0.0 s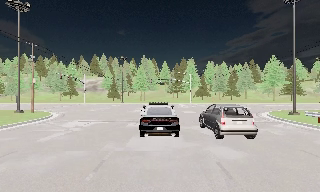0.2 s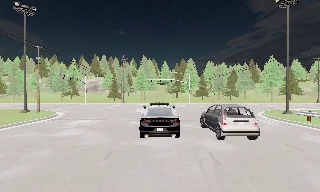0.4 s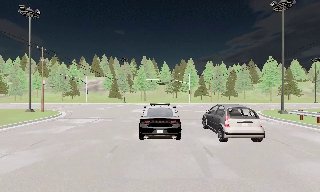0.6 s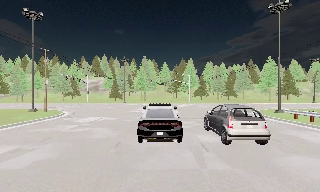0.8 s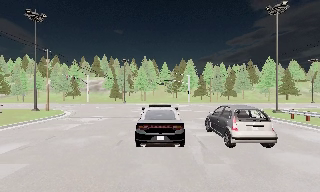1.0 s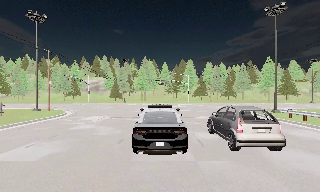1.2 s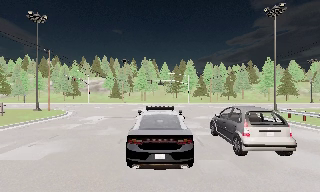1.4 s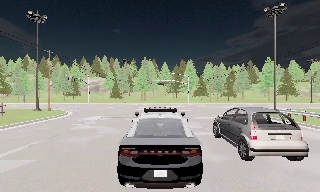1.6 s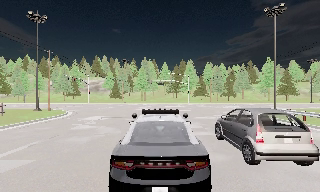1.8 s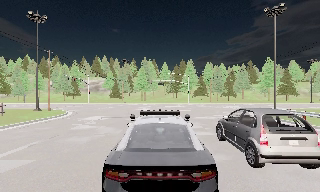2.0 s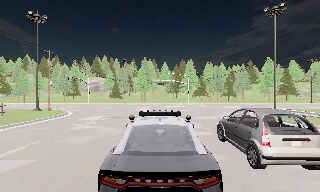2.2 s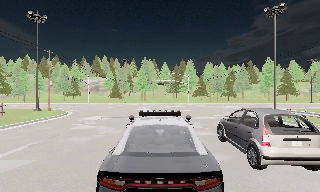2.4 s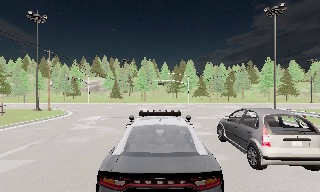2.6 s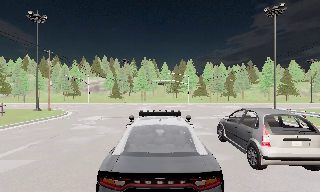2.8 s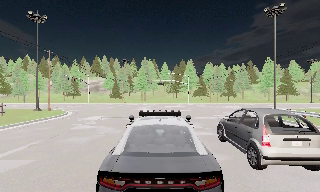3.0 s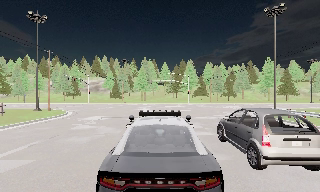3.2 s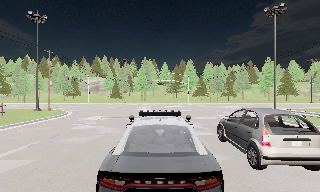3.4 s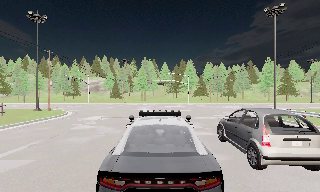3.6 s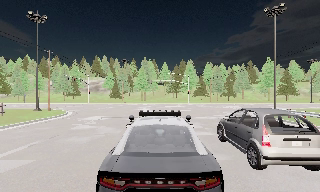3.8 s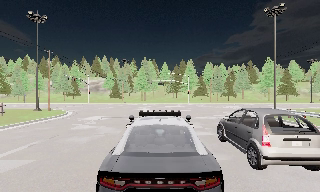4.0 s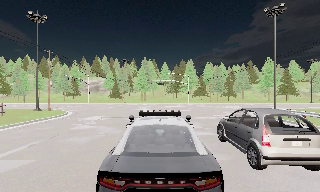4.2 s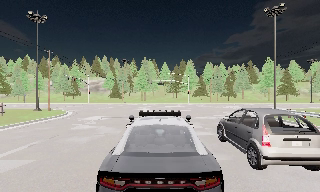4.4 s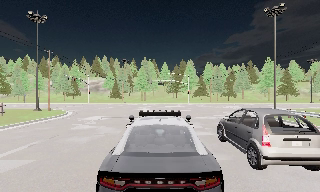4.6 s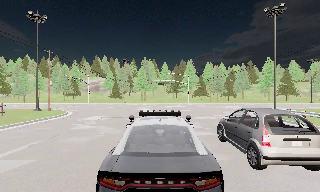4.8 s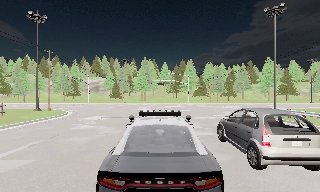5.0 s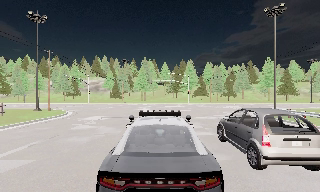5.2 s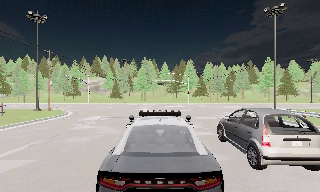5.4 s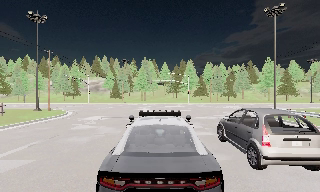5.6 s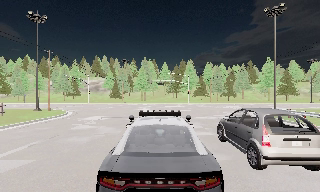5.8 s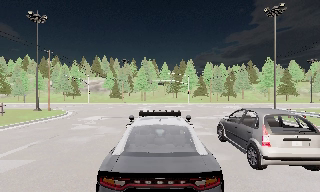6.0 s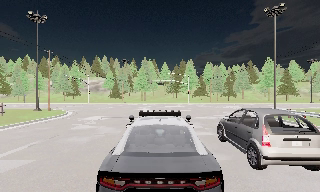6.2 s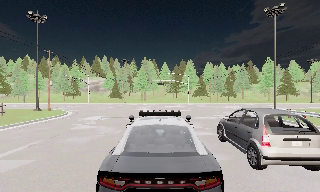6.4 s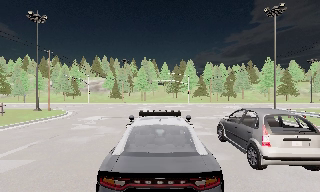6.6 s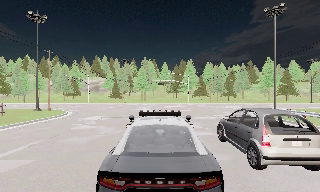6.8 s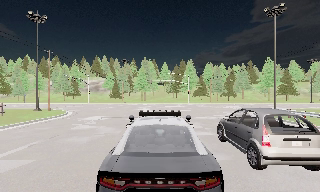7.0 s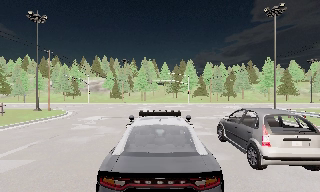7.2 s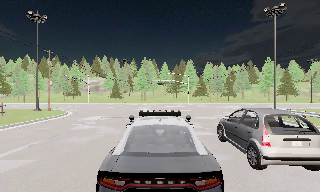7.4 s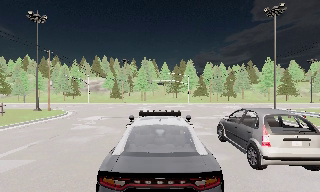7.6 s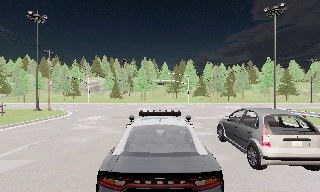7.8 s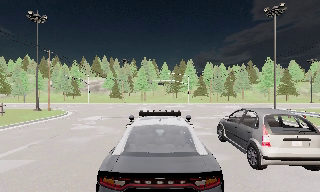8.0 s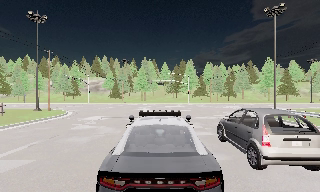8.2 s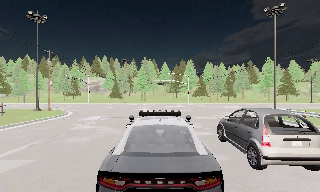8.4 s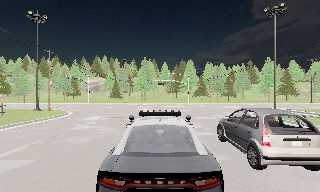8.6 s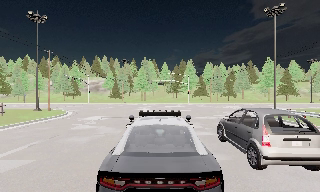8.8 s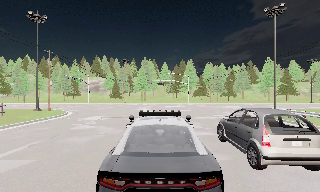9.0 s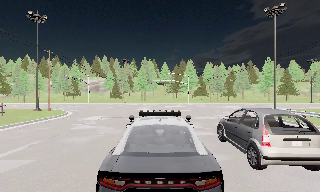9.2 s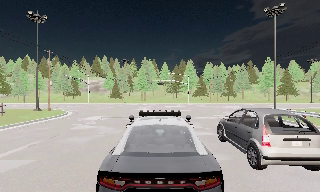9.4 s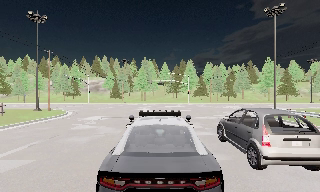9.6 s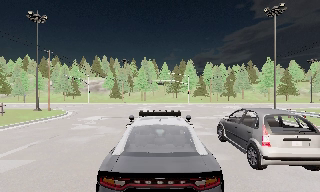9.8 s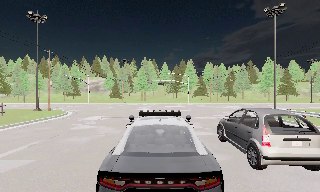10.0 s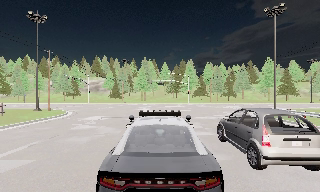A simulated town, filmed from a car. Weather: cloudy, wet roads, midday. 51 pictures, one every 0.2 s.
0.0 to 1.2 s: The camera travels backward, about 2.5 m, so what stands in front gets smaller. It loses speed.
1.2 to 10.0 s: The camera keeps its place and its aim.
The film runs backward here.
